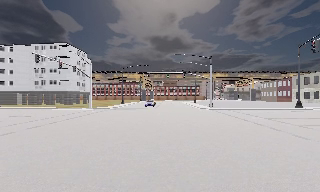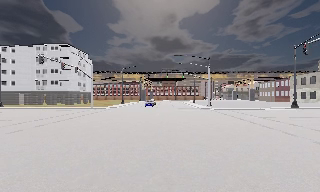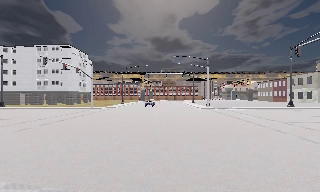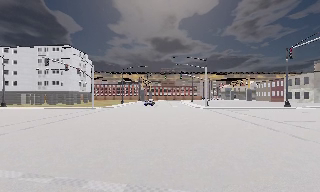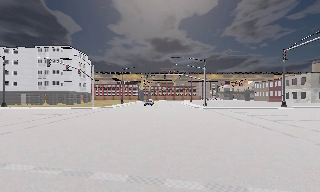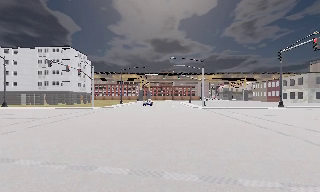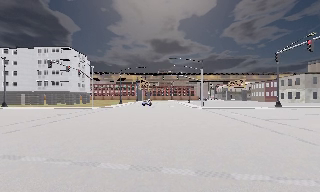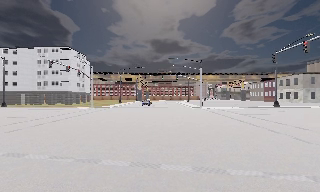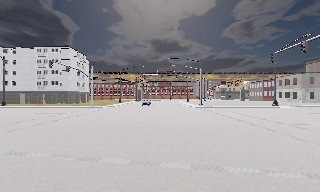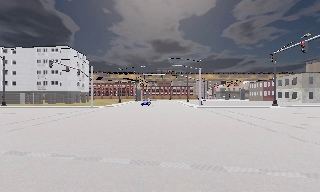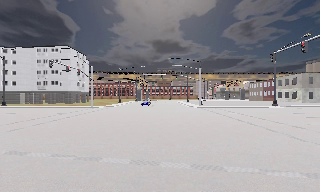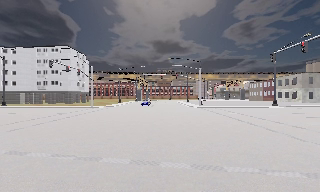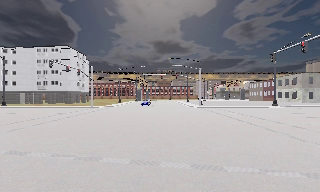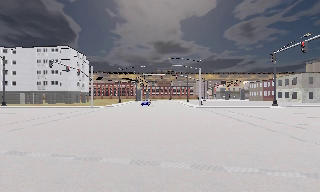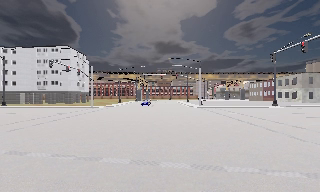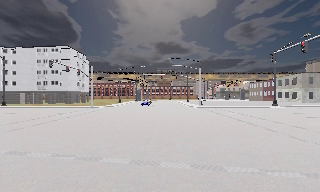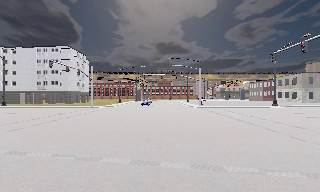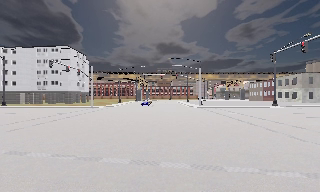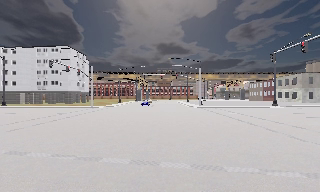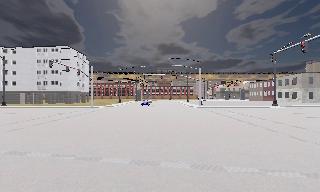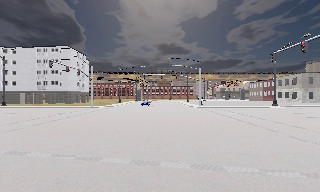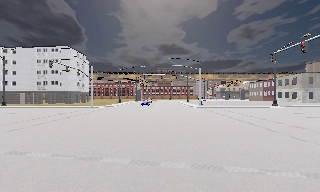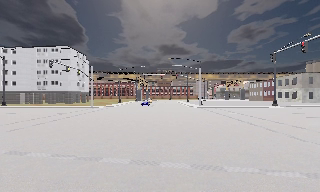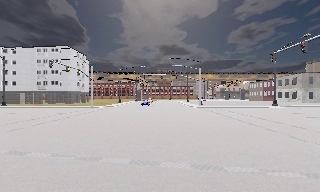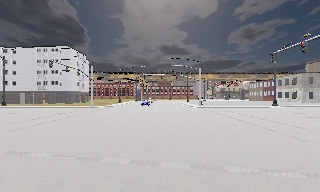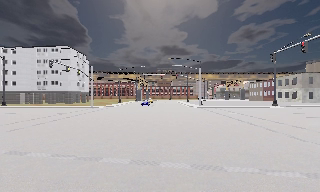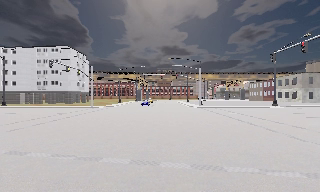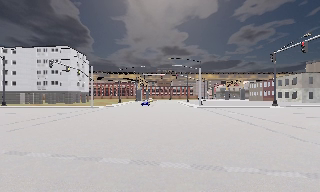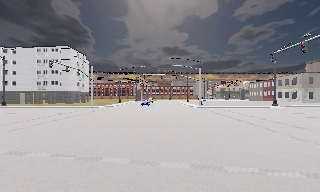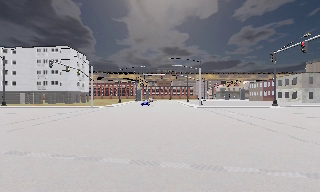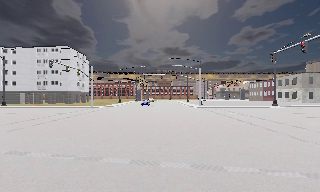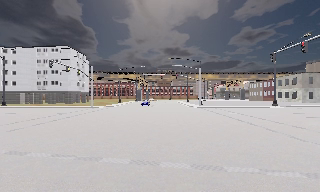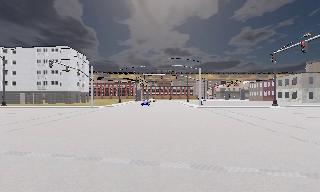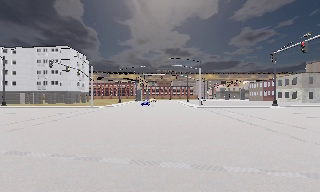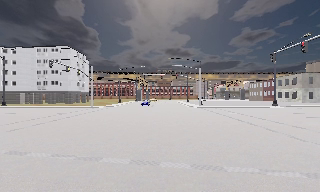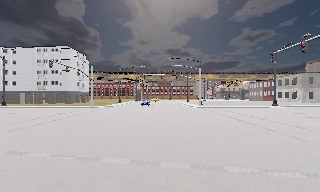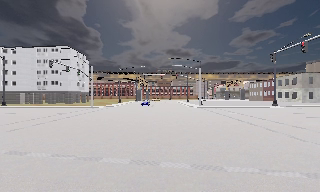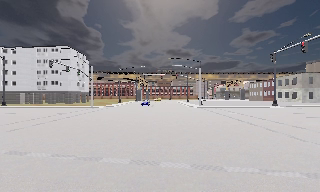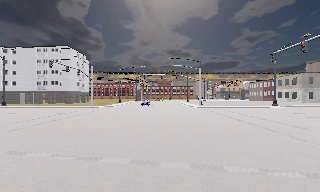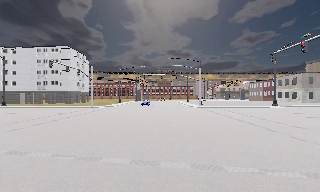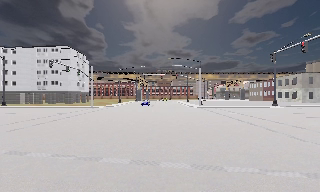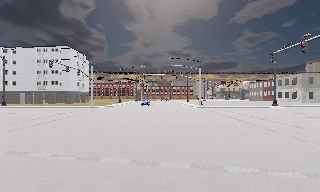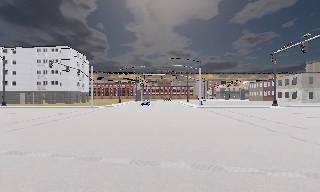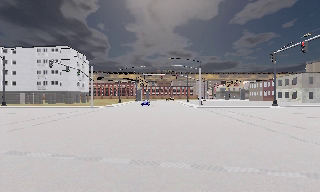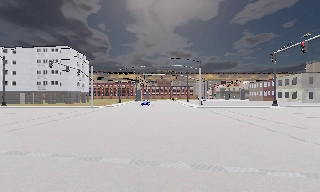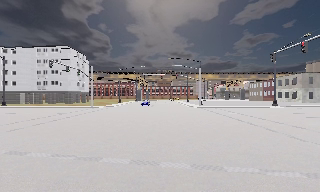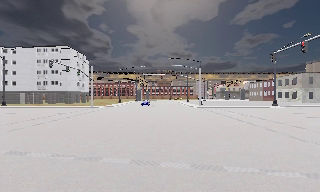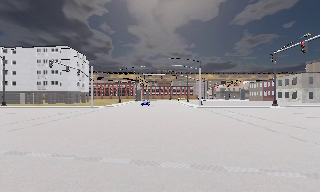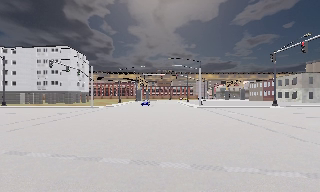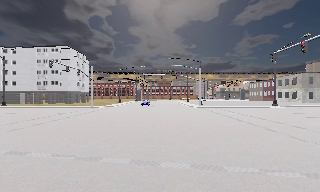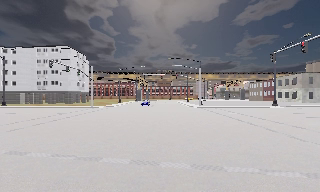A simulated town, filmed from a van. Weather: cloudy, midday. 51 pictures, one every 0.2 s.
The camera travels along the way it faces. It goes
backward.
0.0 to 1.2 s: The camera travels backward, about 3 m, so what stands in front gets smaller. It loses speed.
1.2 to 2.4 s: The camera shifts only a little, or ends up much as it began.
2.4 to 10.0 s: The camera keeps its place and its aim.
The film runs backward here.
